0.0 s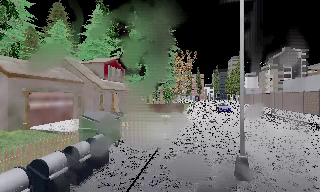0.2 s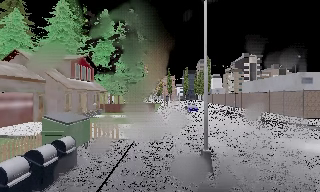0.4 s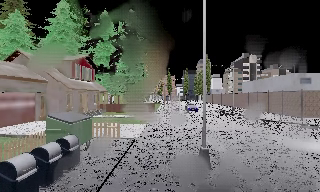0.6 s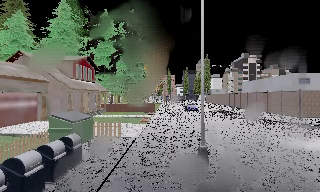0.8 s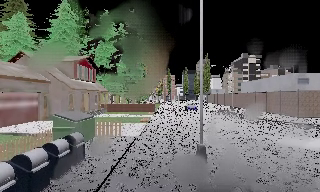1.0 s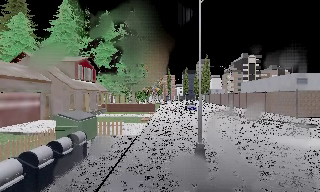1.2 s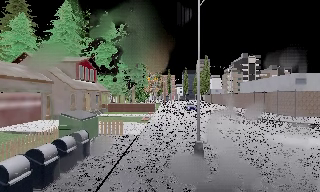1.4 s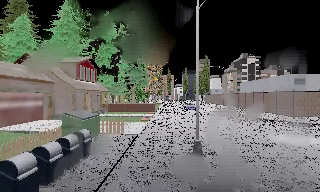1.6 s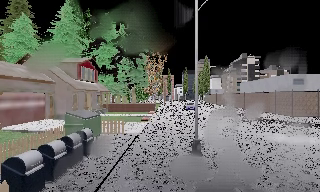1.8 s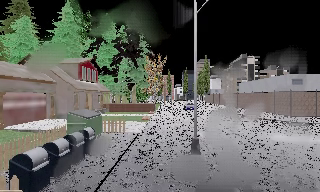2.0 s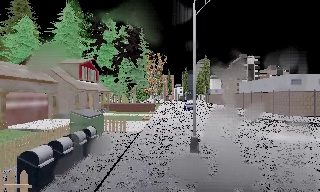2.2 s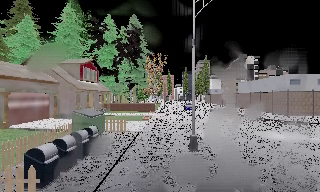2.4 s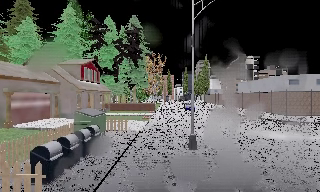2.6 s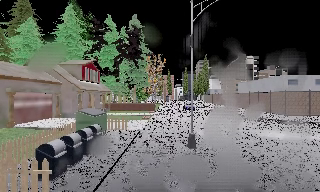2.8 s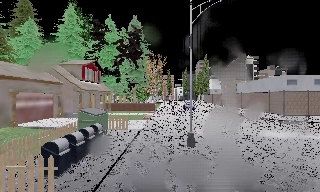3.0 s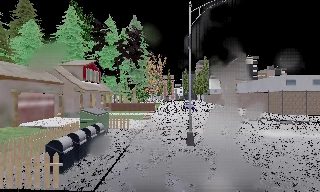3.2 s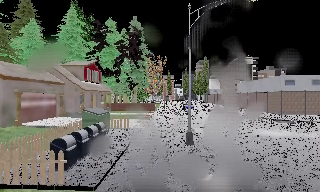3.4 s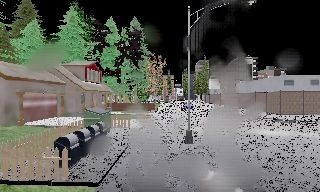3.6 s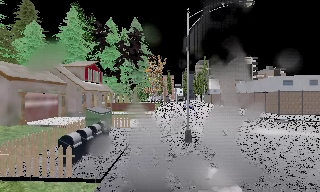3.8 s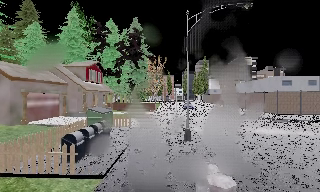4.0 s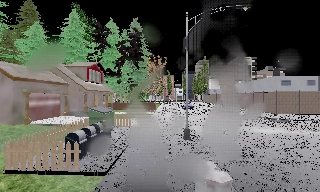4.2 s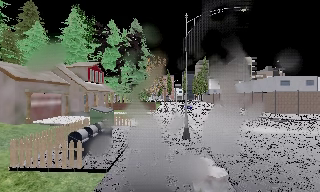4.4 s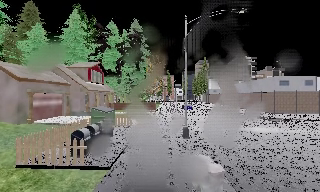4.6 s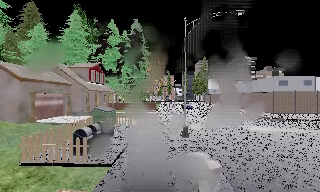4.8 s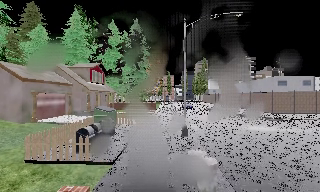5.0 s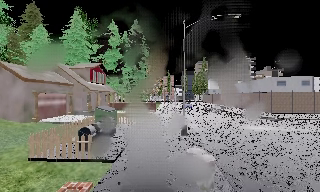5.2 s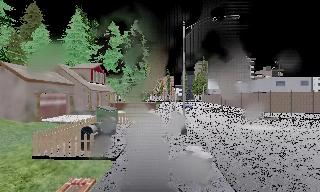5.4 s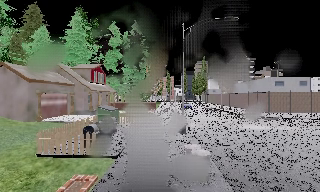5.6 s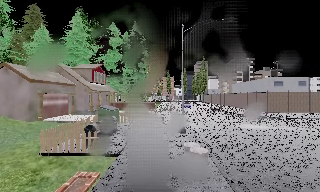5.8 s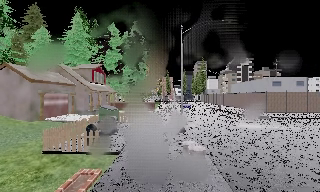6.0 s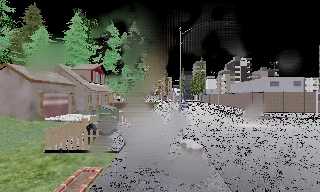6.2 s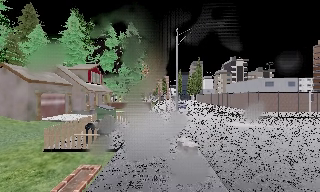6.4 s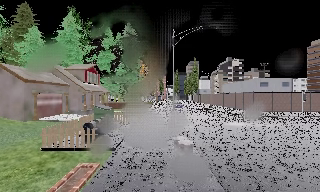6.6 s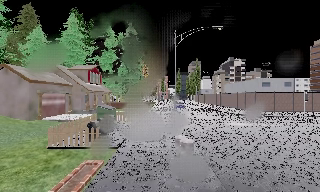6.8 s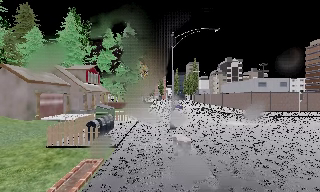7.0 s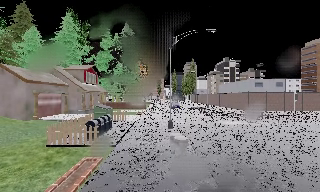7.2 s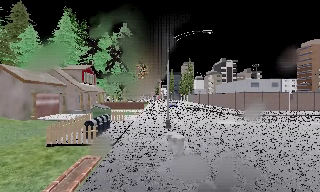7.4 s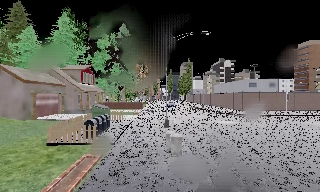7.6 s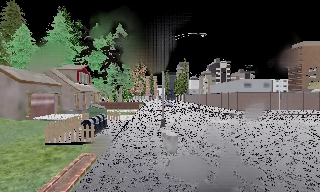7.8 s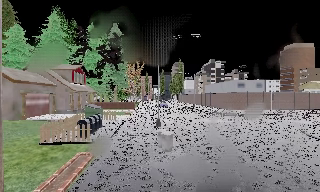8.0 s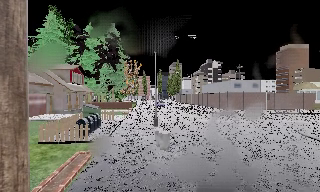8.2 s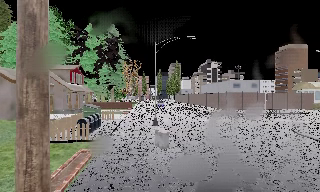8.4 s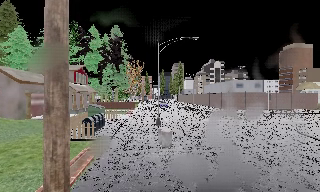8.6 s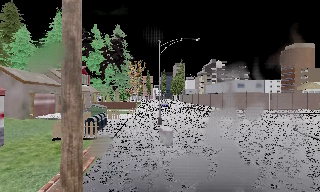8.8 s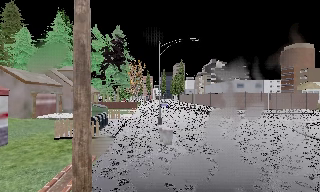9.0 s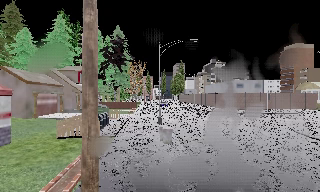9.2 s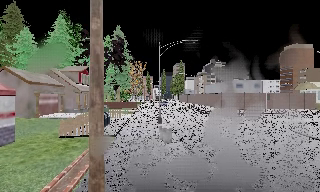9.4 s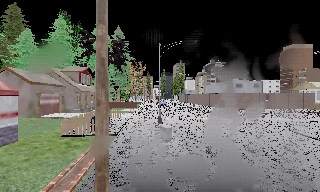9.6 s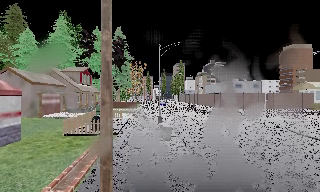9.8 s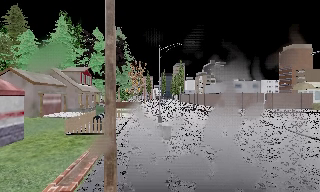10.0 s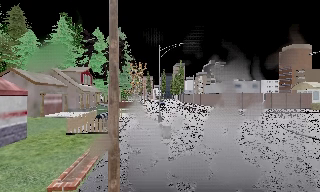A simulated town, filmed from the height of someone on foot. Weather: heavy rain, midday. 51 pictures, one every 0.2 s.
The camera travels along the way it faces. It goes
backward.
0.0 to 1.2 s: The camera pans to its right, which is clockwise from overhead, by about 10 degrees. It travels backward, about 1 m, so what stands in front gets smaller.
1.2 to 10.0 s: The camera travels backward, about 9 m, so what stands in front gets smaller.
The film runs backward here.
